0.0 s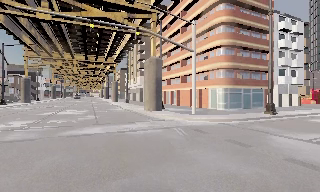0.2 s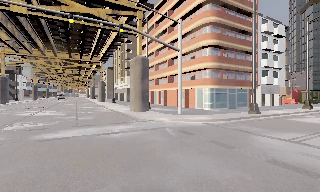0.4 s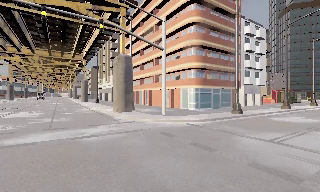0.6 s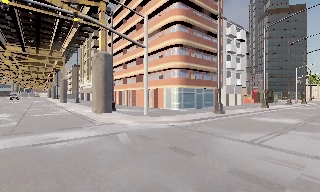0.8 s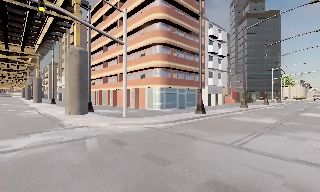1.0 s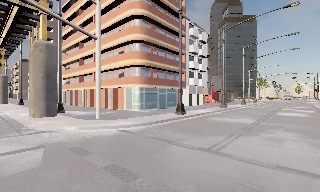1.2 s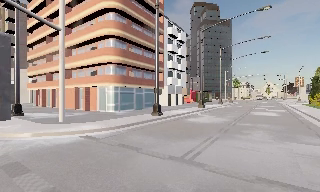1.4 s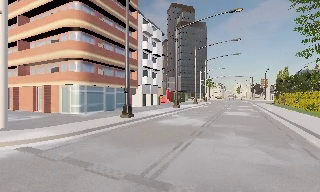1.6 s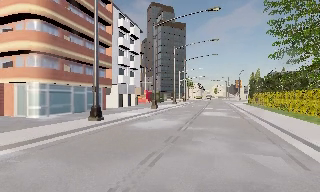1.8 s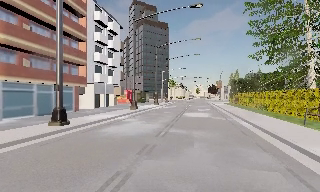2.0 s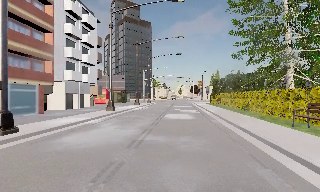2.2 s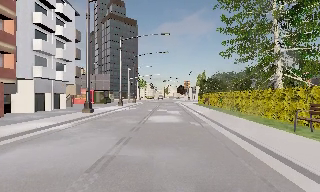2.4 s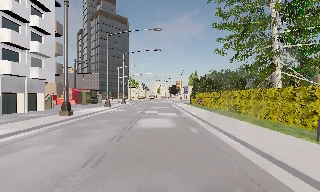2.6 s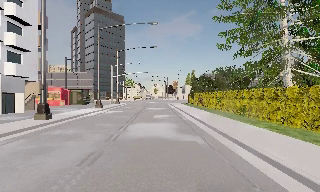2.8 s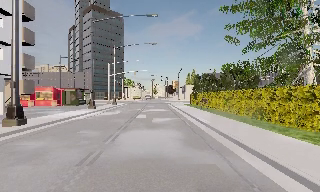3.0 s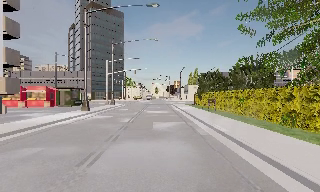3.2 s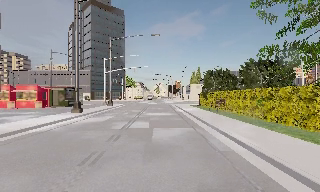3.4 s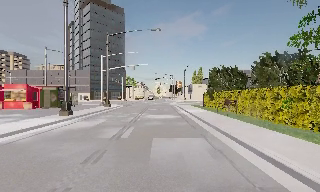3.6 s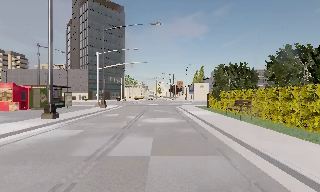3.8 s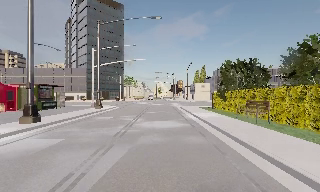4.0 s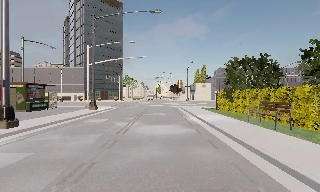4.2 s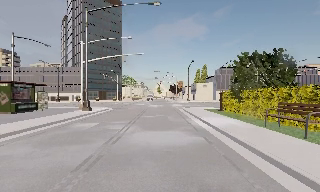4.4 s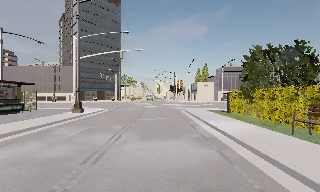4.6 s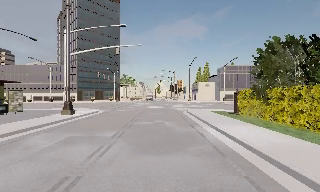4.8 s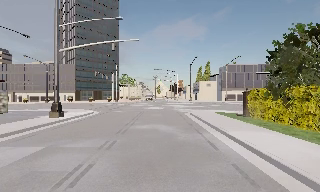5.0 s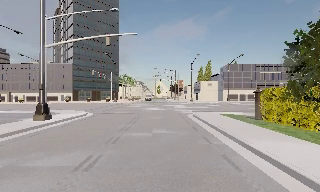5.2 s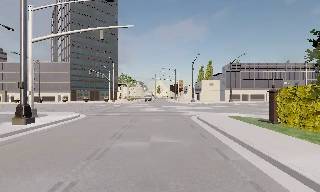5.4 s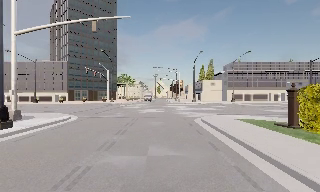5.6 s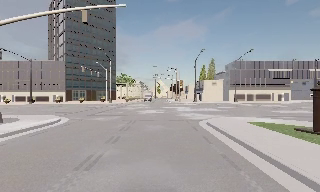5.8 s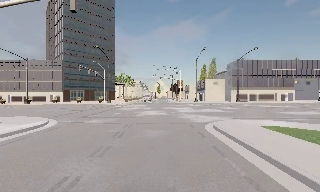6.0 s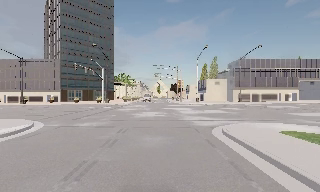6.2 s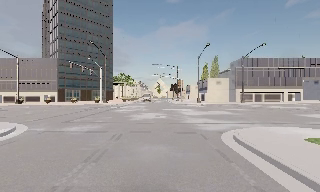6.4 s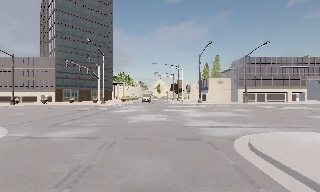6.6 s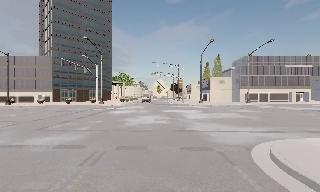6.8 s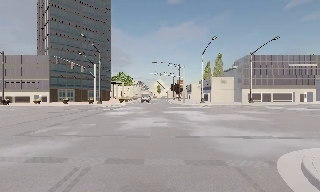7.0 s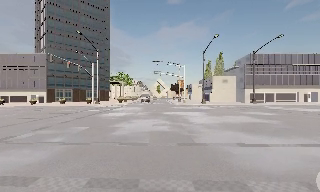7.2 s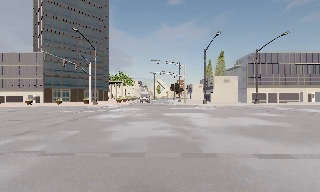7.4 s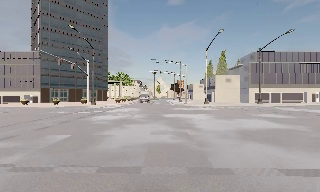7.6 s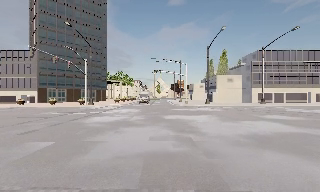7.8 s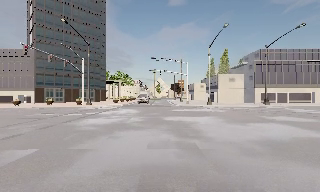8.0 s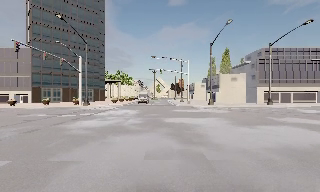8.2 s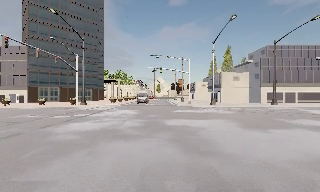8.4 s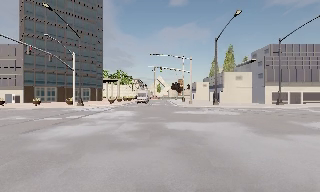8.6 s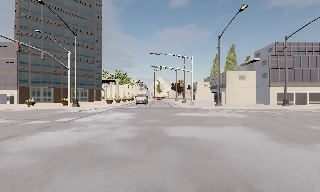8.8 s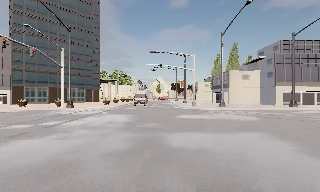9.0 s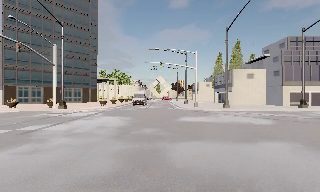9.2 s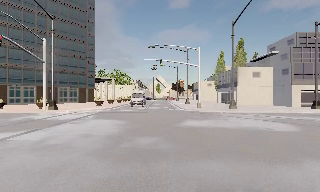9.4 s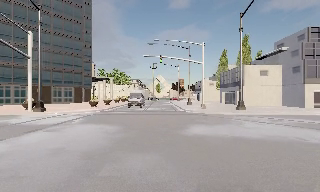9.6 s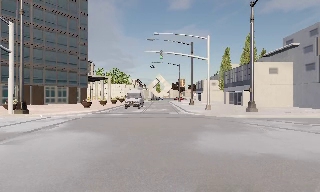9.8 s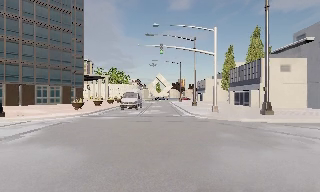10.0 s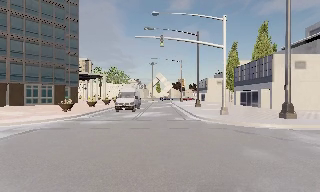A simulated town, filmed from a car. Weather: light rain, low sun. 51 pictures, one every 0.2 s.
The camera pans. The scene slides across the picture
to the left.
The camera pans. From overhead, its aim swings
clockwise.
0.0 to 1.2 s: The camera swings to its right by about 30 degrees, and the scene slides to the left. It travels forward and to its right, about 4 m. It gains speed.
1.2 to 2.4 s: The scene slides to the left, as the camera pans about 35 degrees to its right. It travels forward, about 8 m.
2.4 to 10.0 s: The camera travels forward, about 55 m, so what stands in front looms larger.
The film runs forward here.
